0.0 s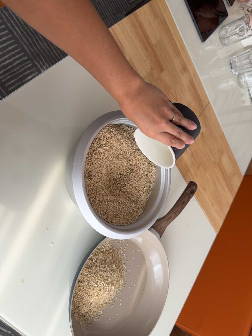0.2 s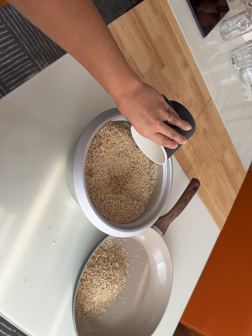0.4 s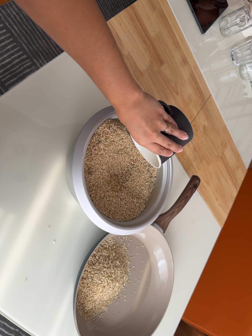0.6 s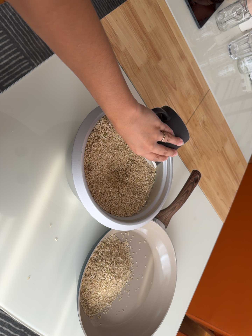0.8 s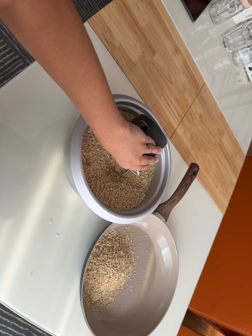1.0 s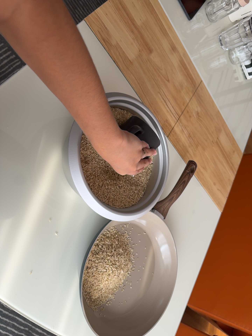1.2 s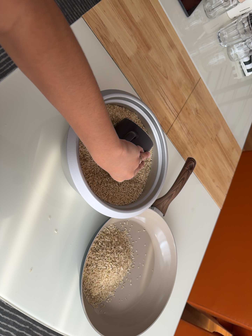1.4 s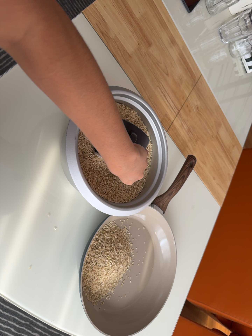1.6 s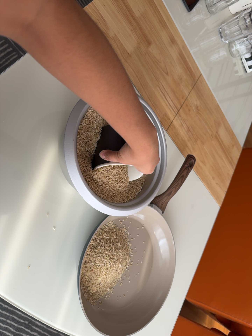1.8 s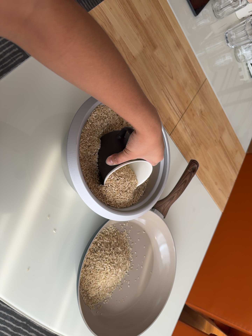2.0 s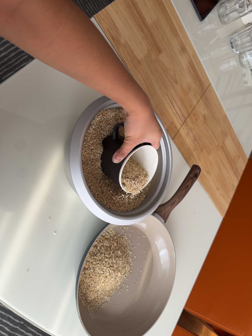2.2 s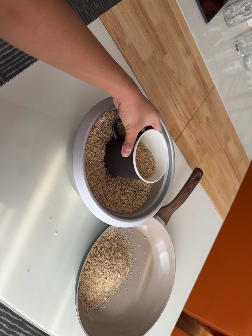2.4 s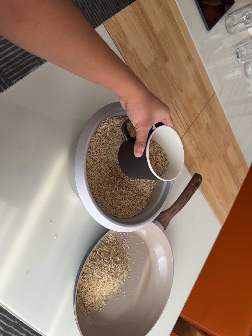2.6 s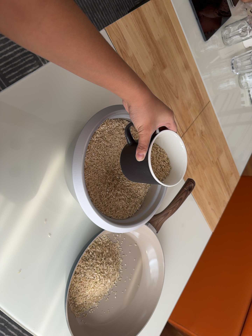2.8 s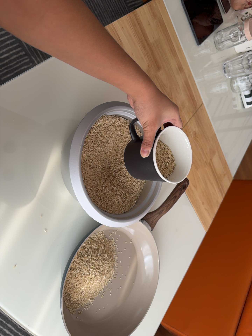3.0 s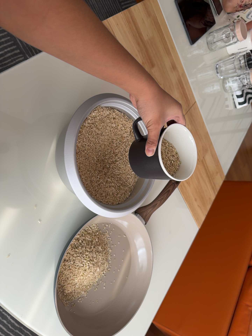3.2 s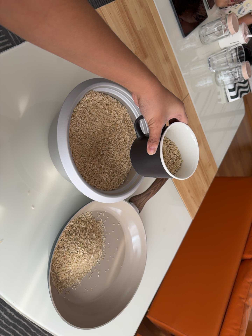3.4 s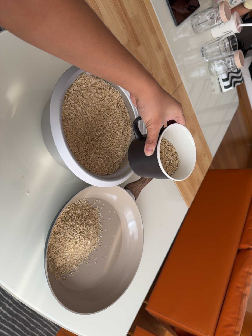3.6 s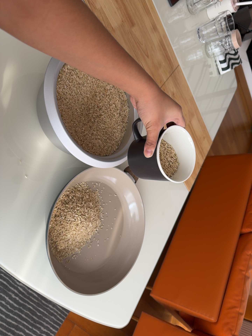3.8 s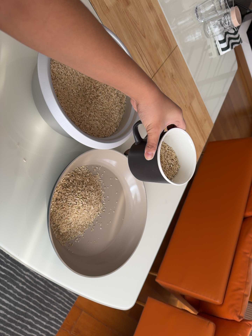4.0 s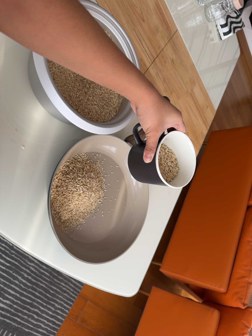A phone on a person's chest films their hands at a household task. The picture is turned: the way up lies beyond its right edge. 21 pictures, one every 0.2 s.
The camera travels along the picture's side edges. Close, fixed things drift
upward.
0.0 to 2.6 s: The camera shifts only a little, or ends up much as it began.
2.6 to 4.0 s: The camera travels toward the bottom of its view, about 16 cm, so close, fixed things drift upward.
The film runs forward here.
